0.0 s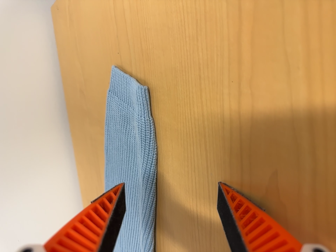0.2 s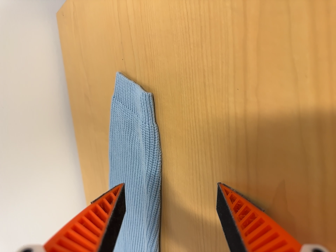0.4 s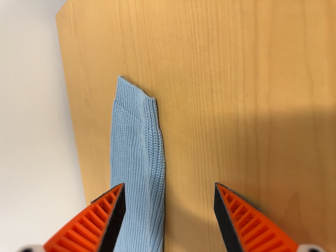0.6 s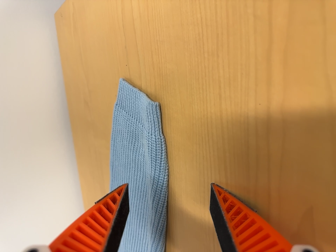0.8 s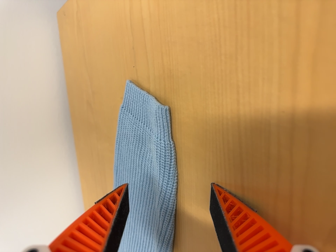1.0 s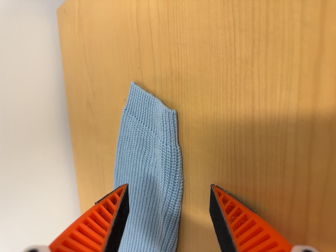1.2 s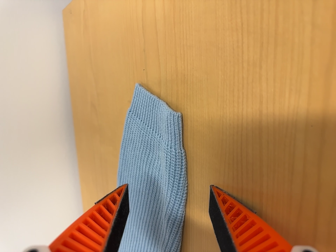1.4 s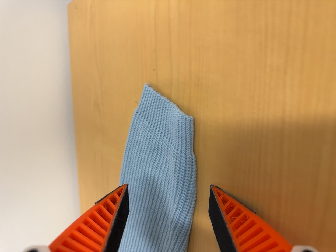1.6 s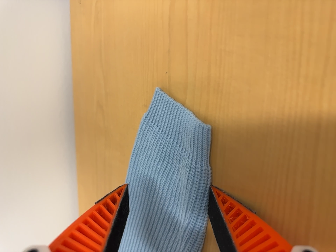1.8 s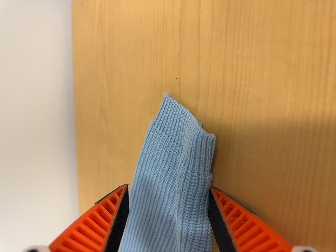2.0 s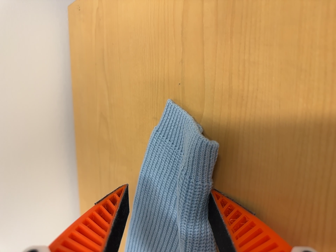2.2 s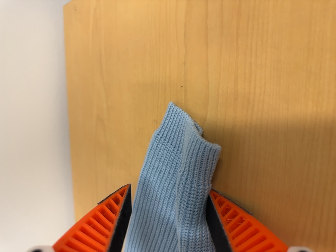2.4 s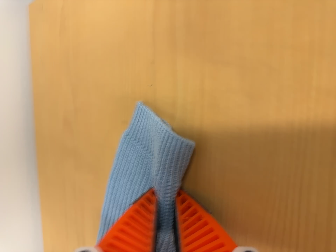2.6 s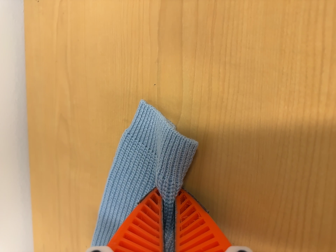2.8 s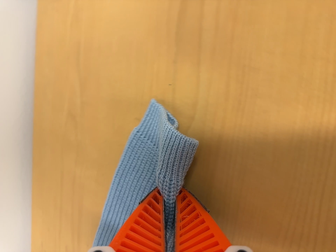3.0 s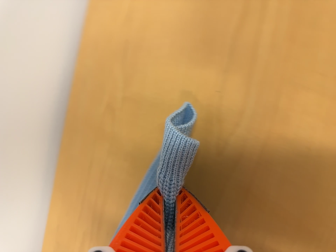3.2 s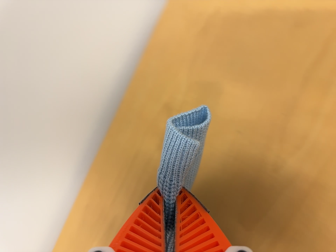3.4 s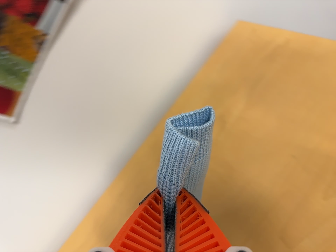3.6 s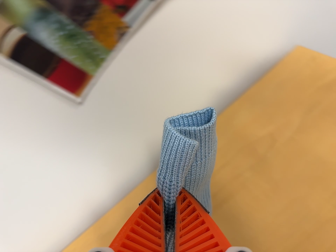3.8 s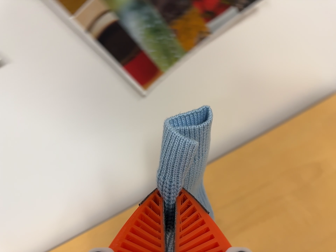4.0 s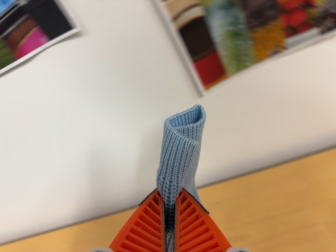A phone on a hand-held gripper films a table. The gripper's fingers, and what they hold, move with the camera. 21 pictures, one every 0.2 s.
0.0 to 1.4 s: The camera travels forward and to its left, about 8 cm, so what stands in front looms larger.
1.4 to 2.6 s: The camera pans to its right by about 15 degrees. It travels to its left and forward, about 7 cm.
2.6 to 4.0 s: The camera travels to its left, about 40 cm, so close, fixed things drift to the right. Its aim tips toward the top of its view by about 10 degrees. It rolls about its line of sight by about 70 degrees, and the scene rotates clockwise.
The film runs forward here.
